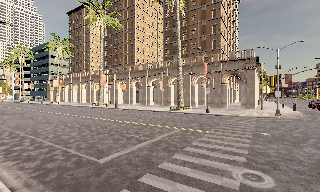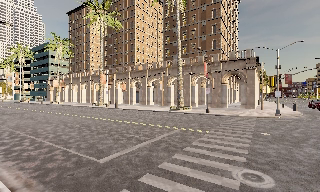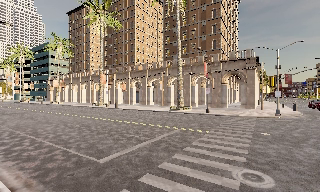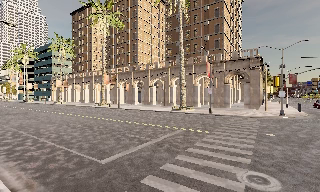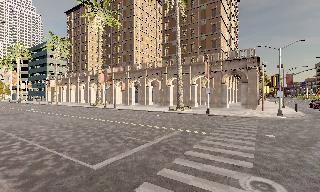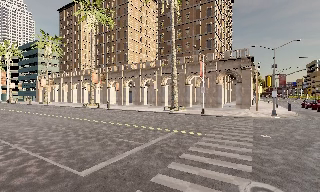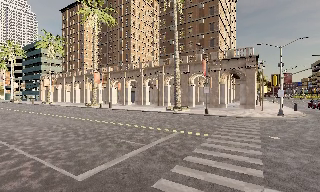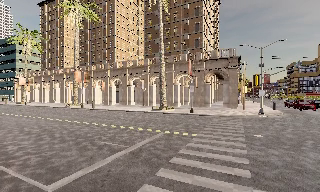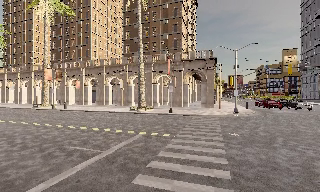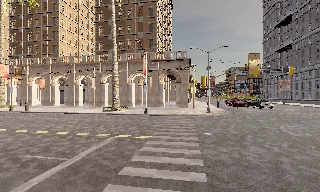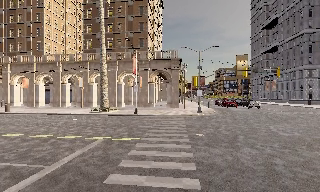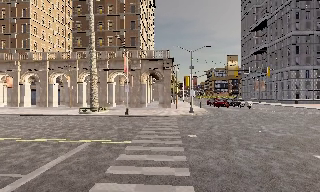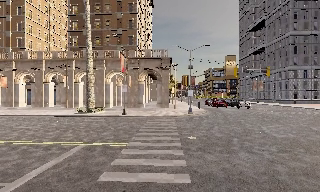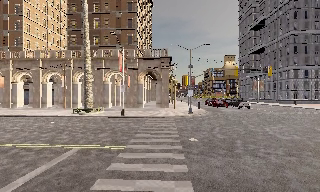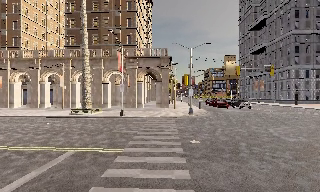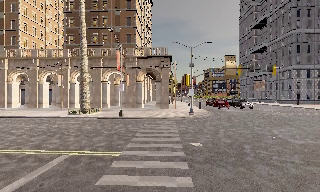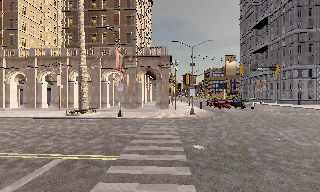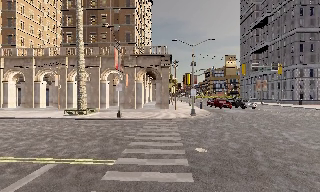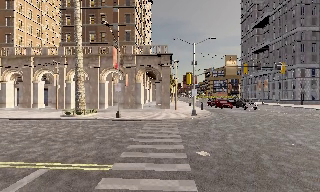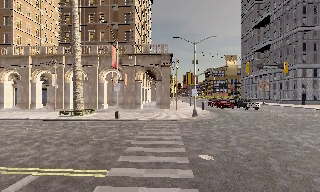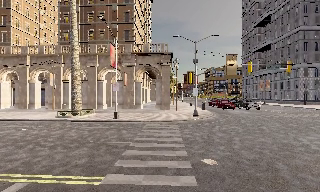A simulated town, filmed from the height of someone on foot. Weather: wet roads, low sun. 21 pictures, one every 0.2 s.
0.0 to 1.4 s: The camera travels forward, about 1.5 m, so what stands in front looms larger. It gains speed.
1.4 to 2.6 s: The camera swings to its right by about 25 degrees, and the scene slides to the left. It travels forward, about 2.5 m, so what stands in front looms larger.
2.6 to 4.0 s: The camera travels forward, about 3 m, so what stands in front looms larger.
The film runs forward here.
